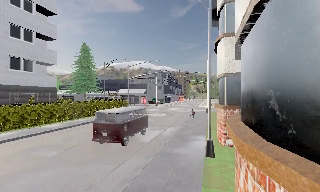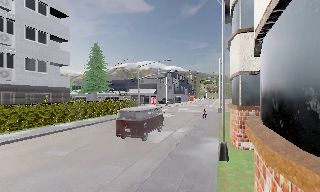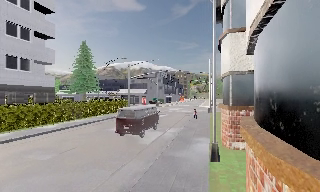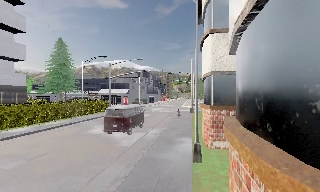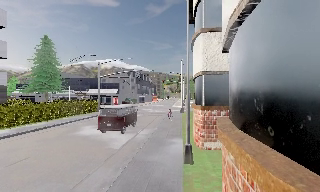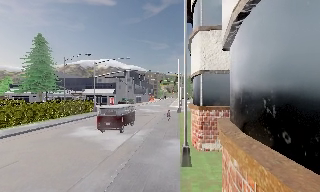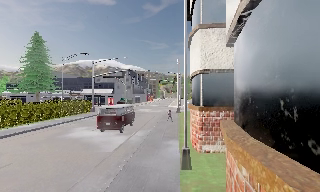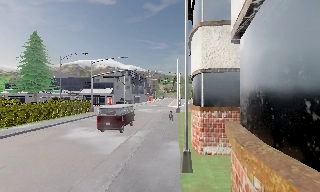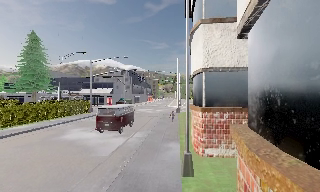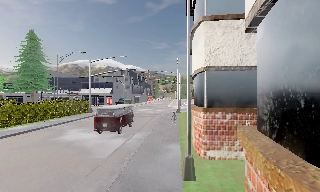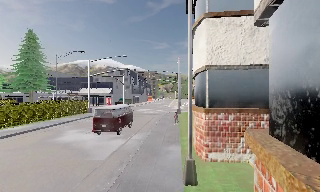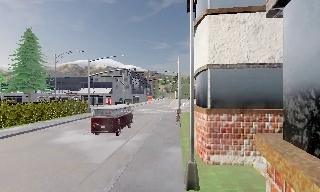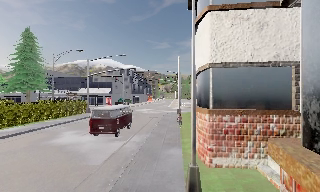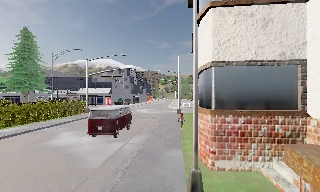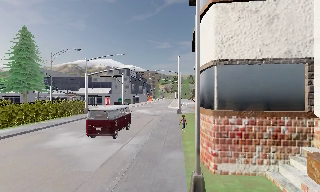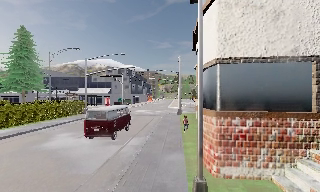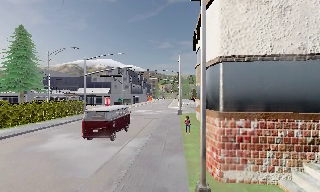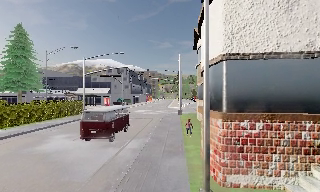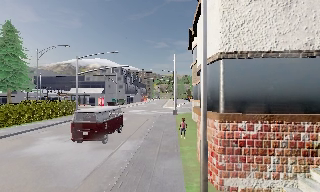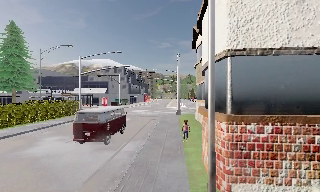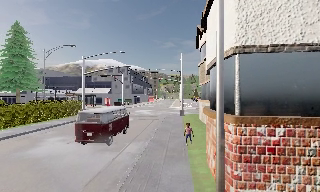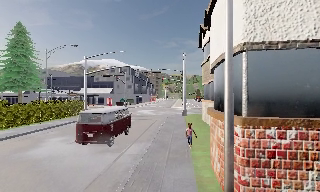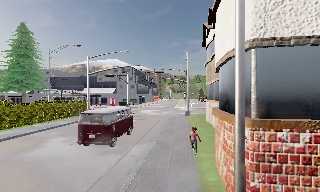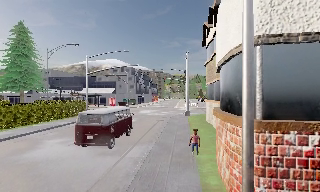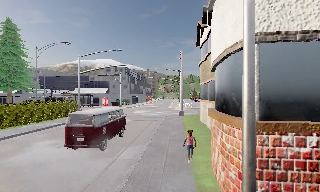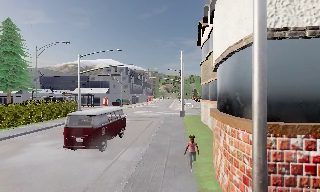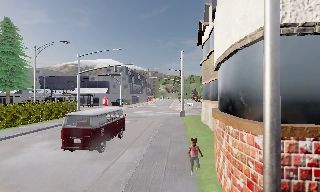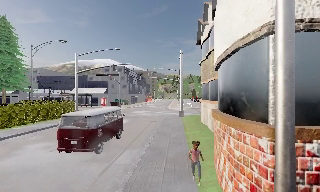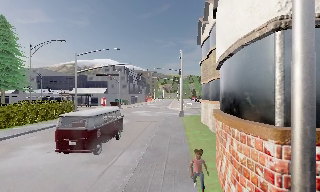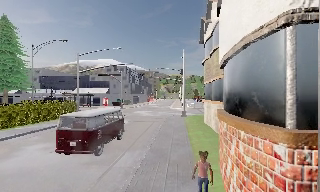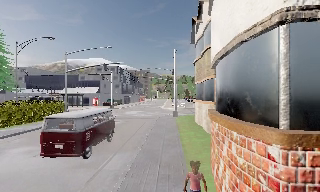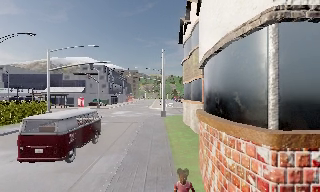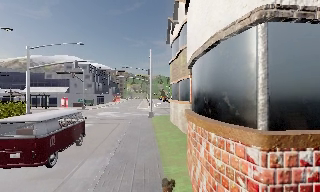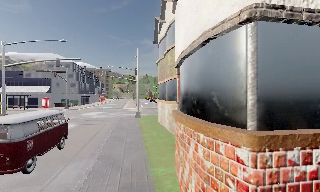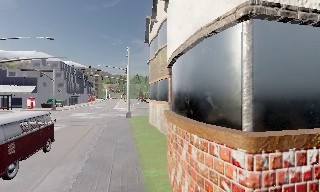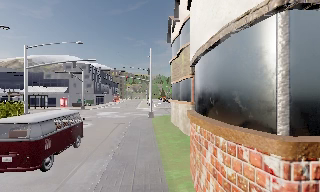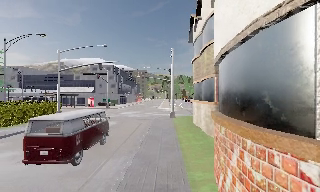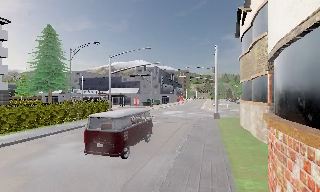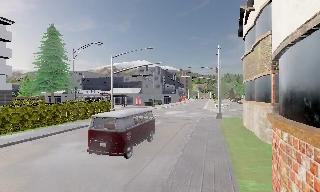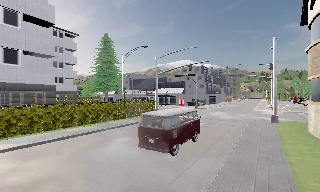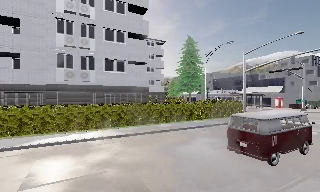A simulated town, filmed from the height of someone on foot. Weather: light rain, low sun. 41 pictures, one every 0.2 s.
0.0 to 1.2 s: The camera swings to its right by about 10 degrees, and the scene slides to the left. It travels forward, about 1.5 m, so what stands in front looms larger.
1.2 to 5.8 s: The camera travels forward, about 5 m, so what stands in front looms larger.
5.8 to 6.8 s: The scene slides to the left, as the camera pans about 20 degrees to its right. It travels forward, about 0.5 m, so what stands in front looms larger.
6.8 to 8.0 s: The camera swings to its left by about 75 degrees, and the scene slides to the right.
The film runs forward here.
